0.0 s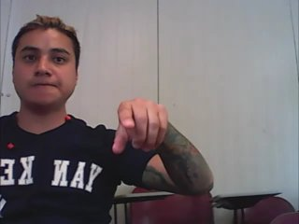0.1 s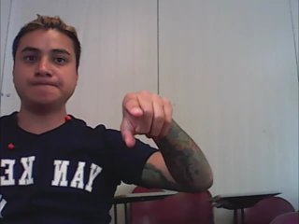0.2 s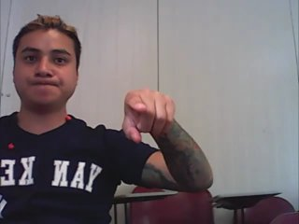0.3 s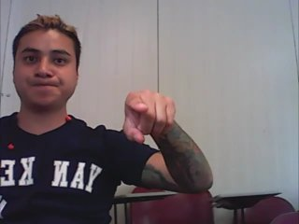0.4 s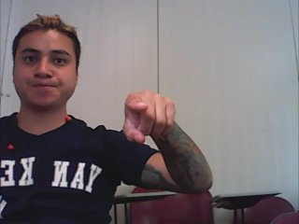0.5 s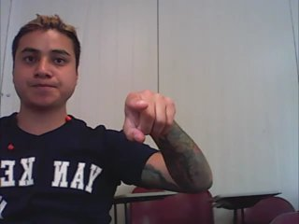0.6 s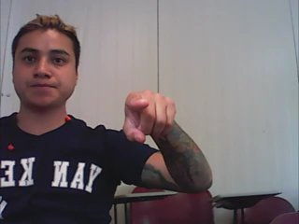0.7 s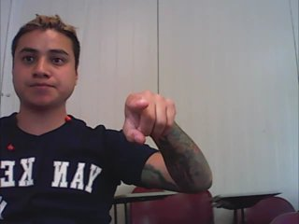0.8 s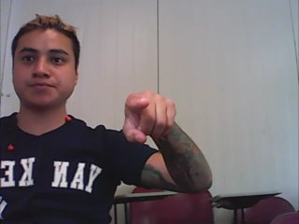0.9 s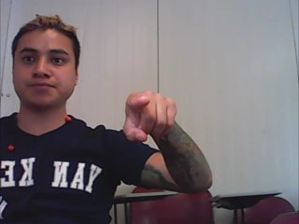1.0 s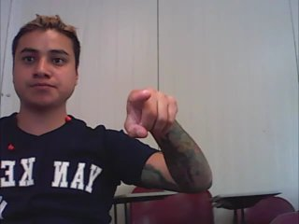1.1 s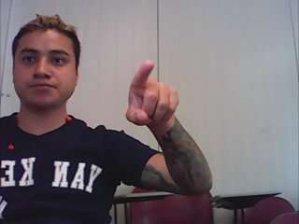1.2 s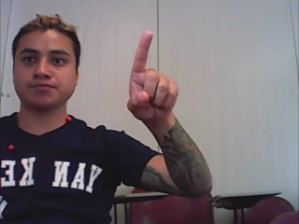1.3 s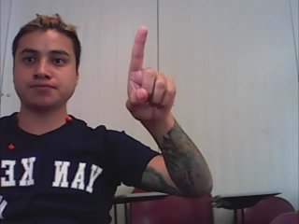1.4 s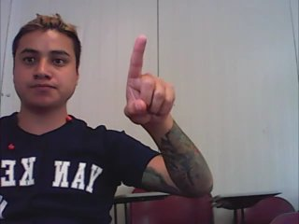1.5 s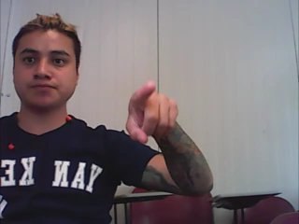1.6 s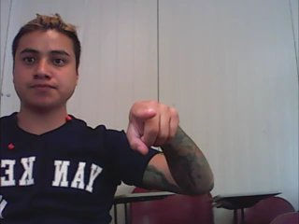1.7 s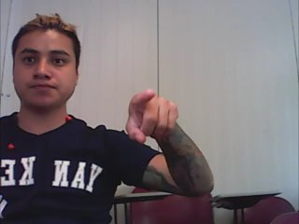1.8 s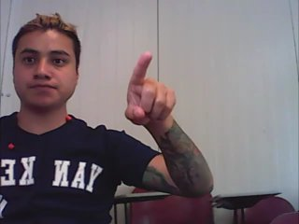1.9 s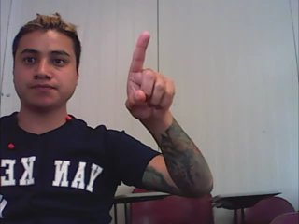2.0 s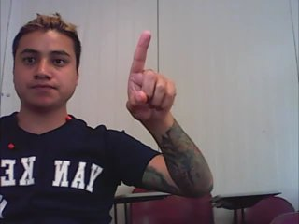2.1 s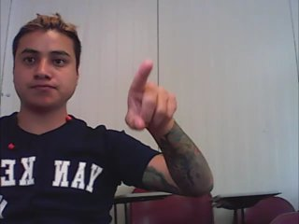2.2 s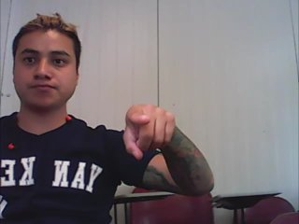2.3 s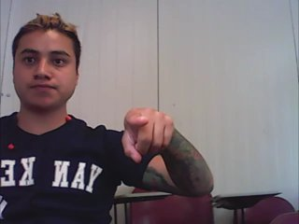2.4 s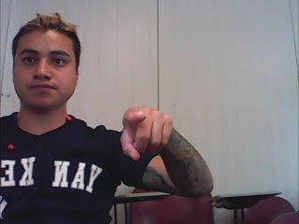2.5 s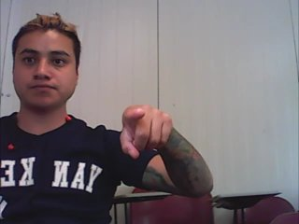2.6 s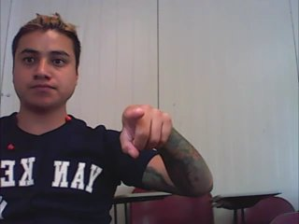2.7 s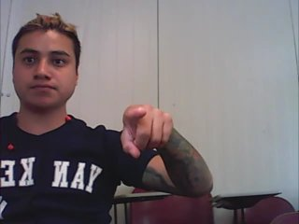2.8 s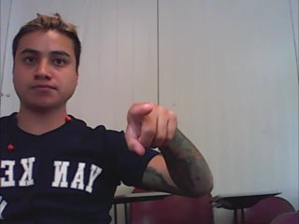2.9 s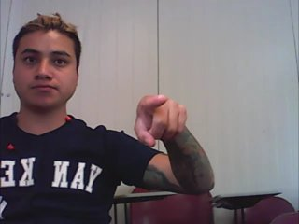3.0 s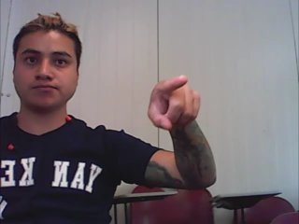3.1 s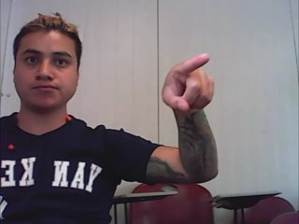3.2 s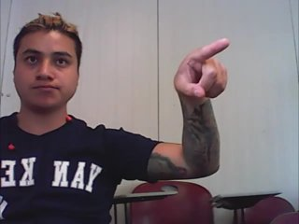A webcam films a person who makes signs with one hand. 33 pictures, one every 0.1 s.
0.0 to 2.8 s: Double click with one finger.
2.9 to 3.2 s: Pointing with one finger.
